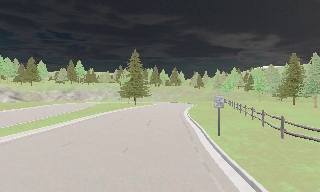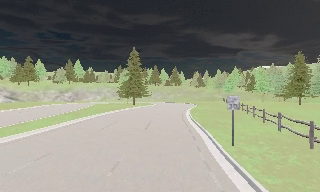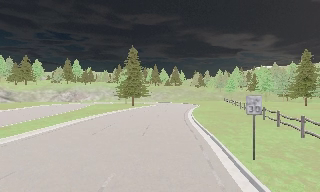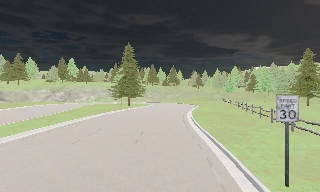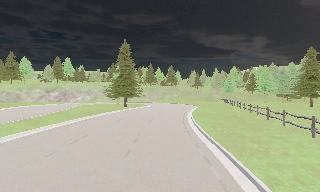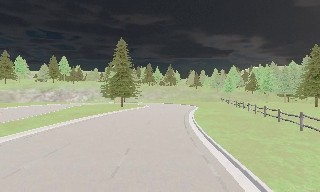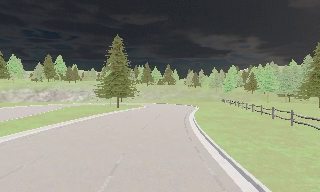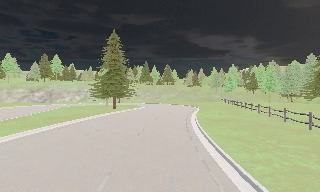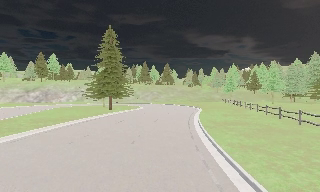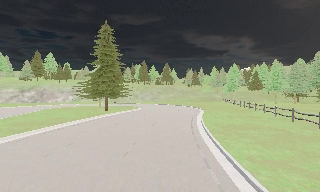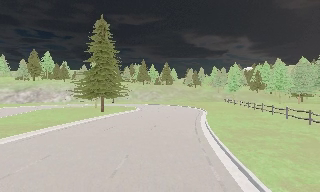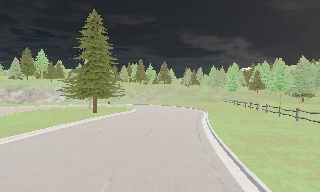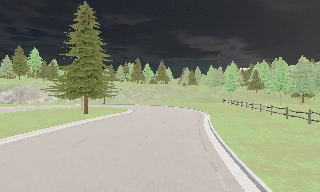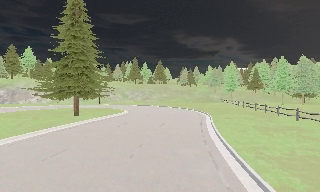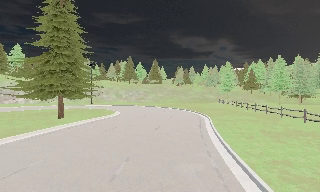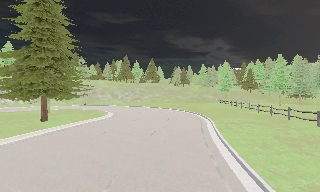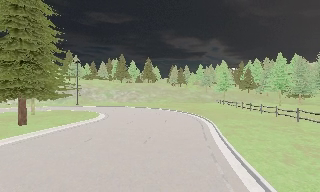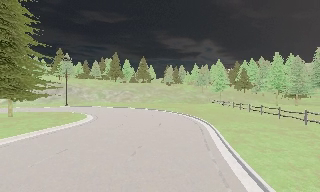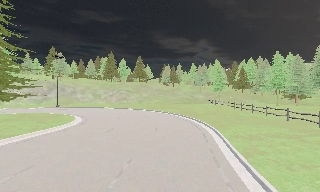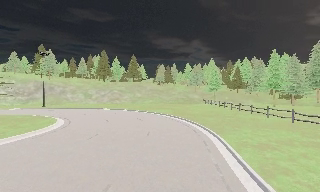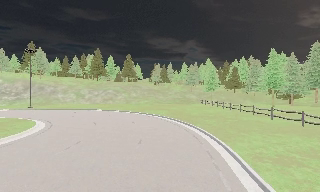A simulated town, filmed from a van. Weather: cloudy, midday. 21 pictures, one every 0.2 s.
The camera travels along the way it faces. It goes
forward.
0.0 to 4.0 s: The camera pans to its right, which is clockwise from overhead, by about 15 degrees. It travels forward, about 35 m, so what stands in front looms larger.
The film runs forward here.
